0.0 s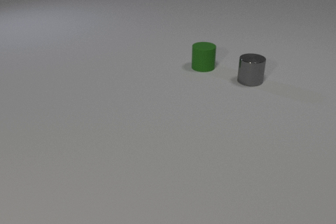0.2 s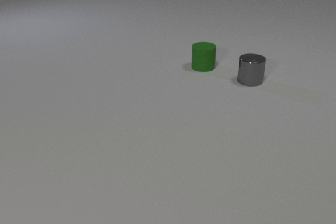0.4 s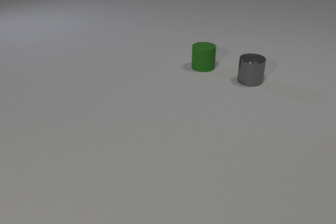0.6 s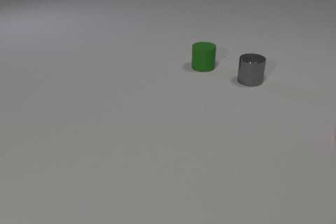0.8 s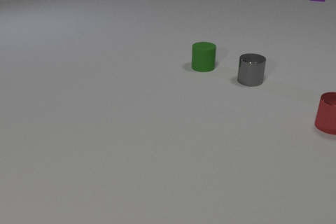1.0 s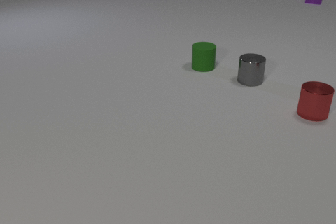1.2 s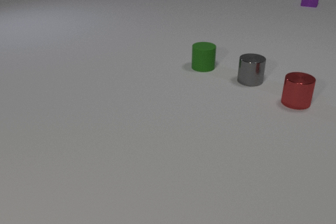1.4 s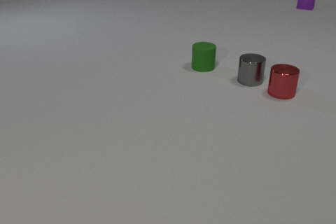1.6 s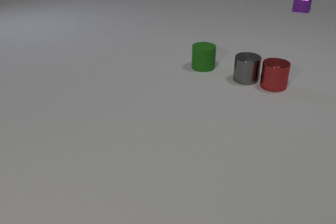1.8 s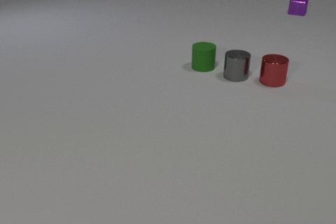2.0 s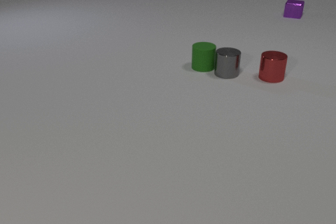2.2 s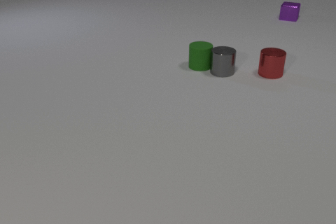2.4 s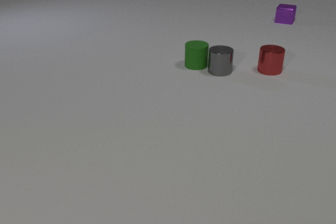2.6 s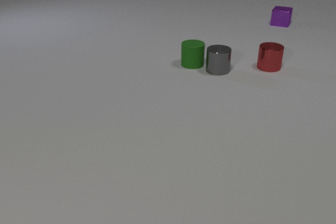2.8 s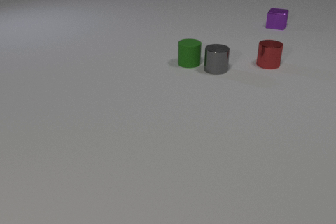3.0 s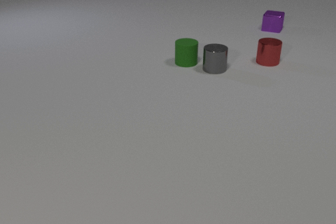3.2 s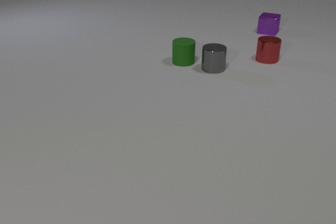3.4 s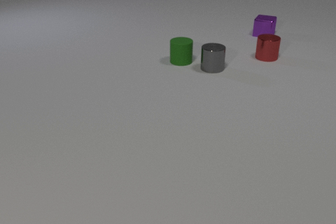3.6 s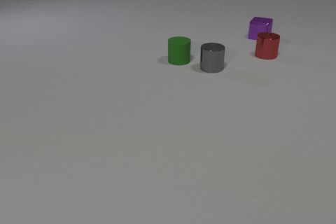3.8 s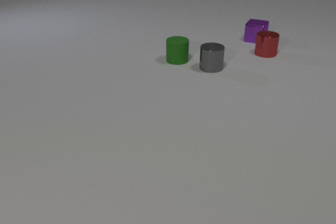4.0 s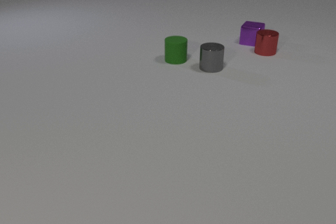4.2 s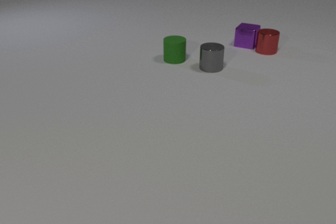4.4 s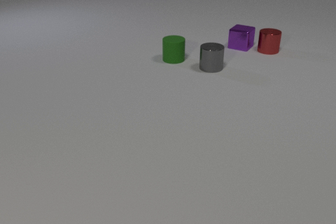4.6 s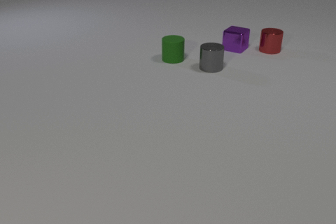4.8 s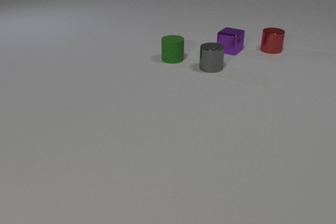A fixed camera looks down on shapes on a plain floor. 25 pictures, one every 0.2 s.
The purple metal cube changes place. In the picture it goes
toward the camera.
The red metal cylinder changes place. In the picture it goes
away from the camera.
0.0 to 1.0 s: The red metal cylinder comes in at the right edge, slides to the left and away from the camera. The purple metal cube comes in at the top edge, slides toward the camera.
1.0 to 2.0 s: The red metal cylinder slides away from the camera and to the left. The gray metal cylinder slides to the left and away from the camera. The purple metal cube slides toward the camera. The red metal cylinder and the gray metal cylinder collide.
2.0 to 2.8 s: The red metal cylinder slides away from the camera. The gray metal cylinder slides to the left and away from the camera. The green rubber cylinder slides to the left and away from the camera. The purple metal cube slides toward the camera. The gray metal cylinder and the green rubber cylinder collide.
2.8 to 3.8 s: The red metal cylinder slides away from the camera. The gray metal cylinder slides to the left. The green rubber cylinder slides to the left and away from the camera. The purple metal cube slides toward the camera and to the left.
3.8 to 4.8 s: The red metal cylinder slides away from the camera and to the right. The green rubber cylinder slides to the left. The purple metal cube slides toward the camera and to the left. The red metal cylinder and the purple metal cube collide.
How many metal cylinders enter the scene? 1.
Are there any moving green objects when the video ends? no.
What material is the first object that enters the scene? metal.
